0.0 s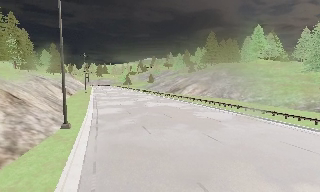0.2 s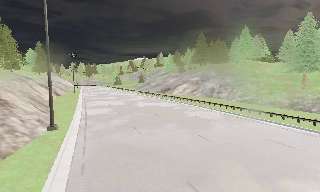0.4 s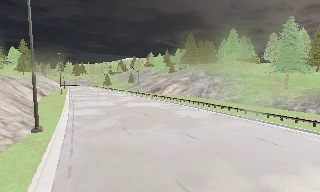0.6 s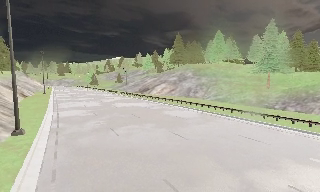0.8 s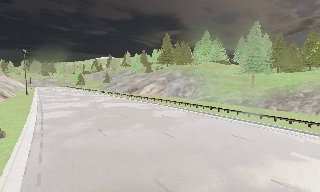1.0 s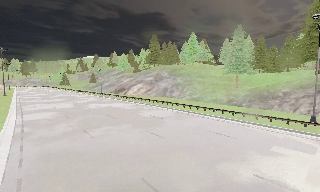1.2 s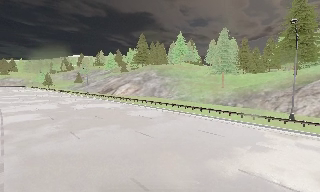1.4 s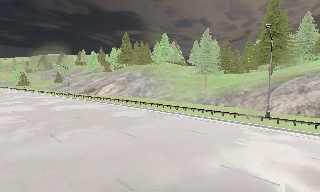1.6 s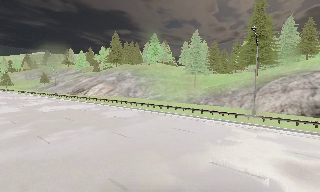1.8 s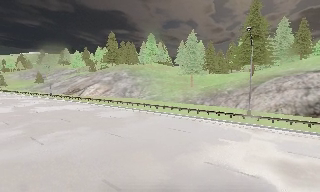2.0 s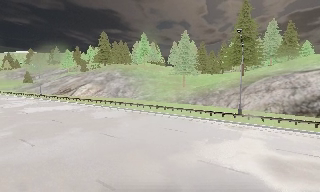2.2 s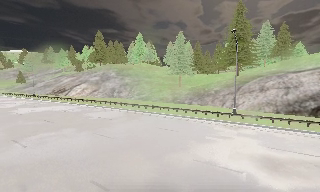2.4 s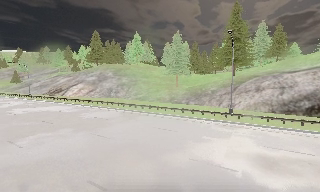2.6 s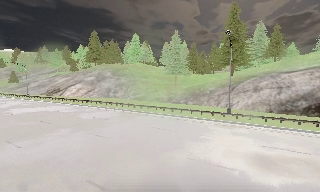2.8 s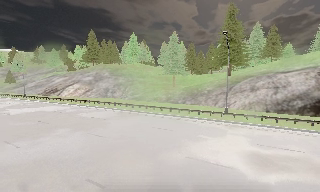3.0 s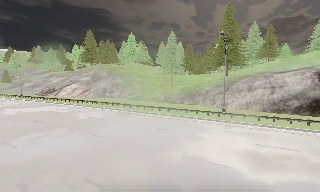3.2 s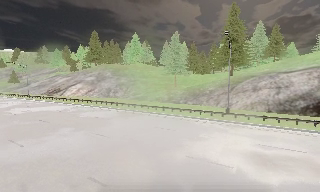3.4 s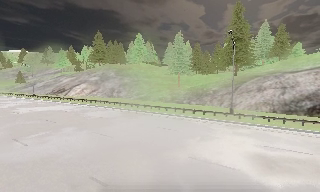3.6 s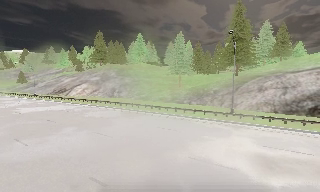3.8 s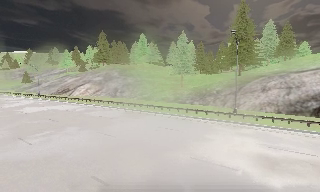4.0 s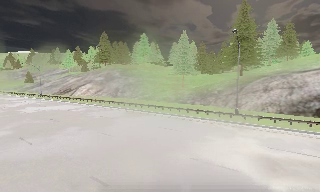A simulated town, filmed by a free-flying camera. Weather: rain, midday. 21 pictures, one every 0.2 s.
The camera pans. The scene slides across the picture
to the left.
The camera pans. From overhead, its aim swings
clockwise.
0.0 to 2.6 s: The camera pans to its right, which is clockwise from overhead, by about 40 degrees. It travels backward, about 0.5 m.
2.6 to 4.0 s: The camera shifts only a little, or ends up much as it began.
The film runs backward here.
